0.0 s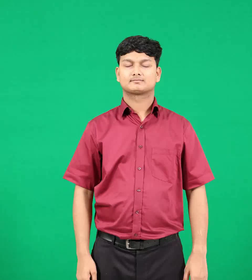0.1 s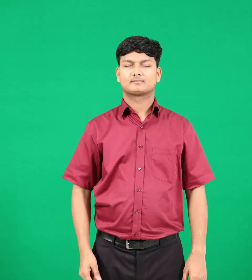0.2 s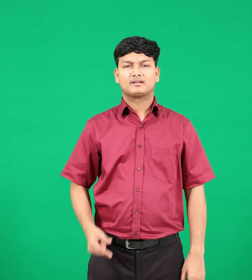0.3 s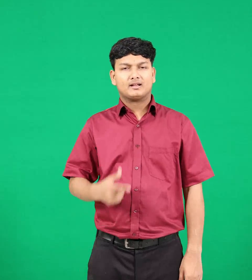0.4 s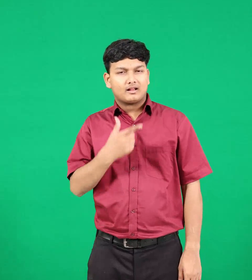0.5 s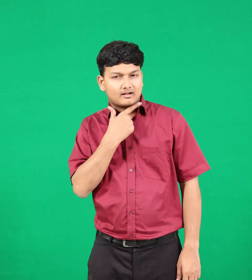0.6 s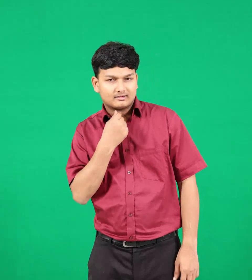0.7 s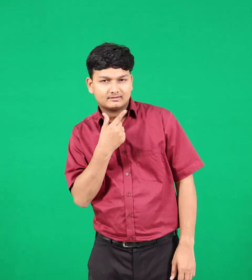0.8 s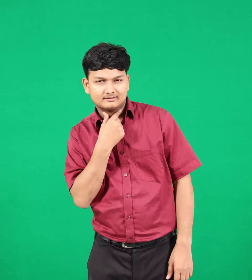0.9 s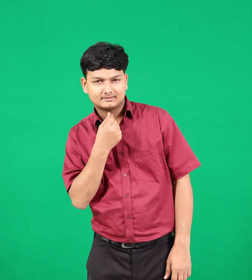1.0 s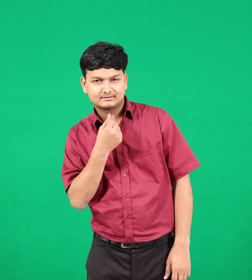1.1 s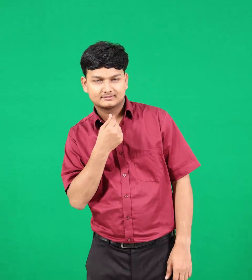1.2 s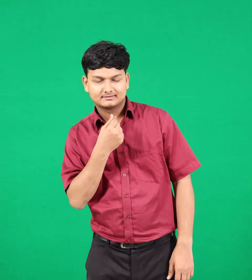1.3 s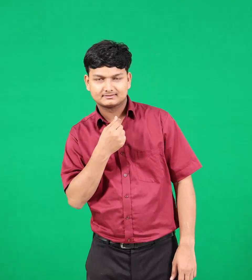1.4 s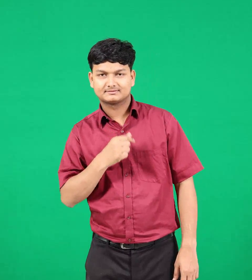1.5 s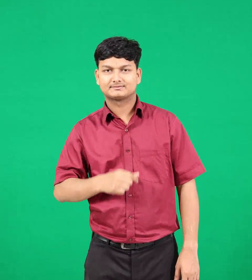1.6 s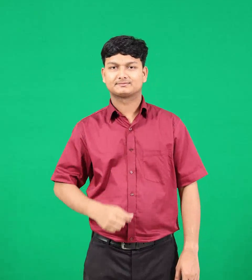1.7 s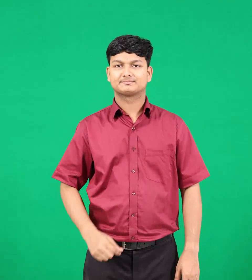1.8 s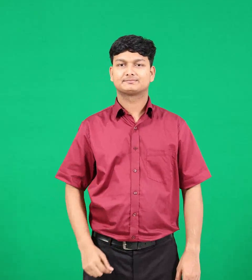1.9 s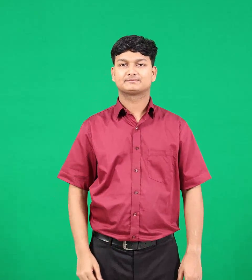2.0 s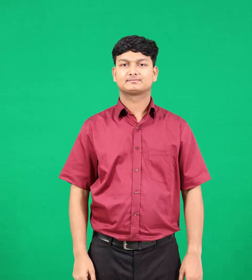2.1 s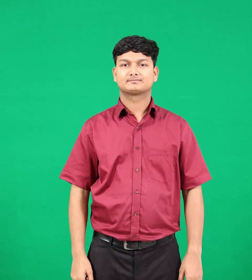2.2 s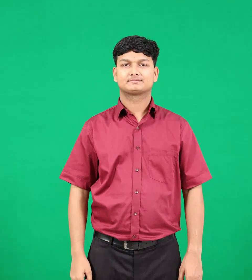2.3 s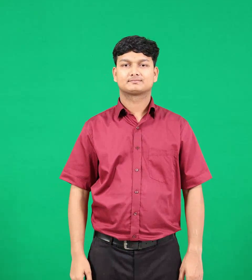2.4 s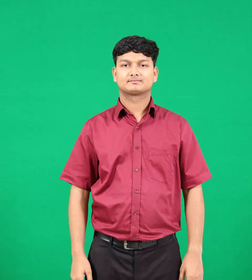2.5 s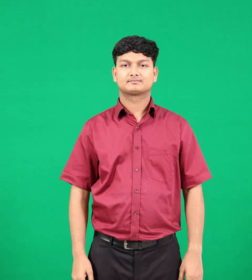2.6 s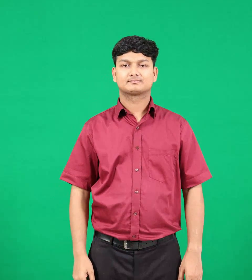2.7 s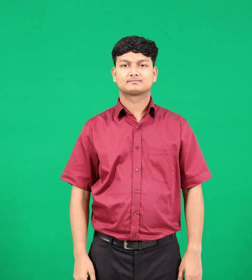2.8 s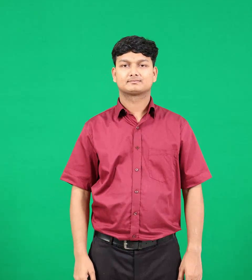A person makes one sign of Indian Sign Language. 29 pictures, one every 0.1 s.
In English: cheat
